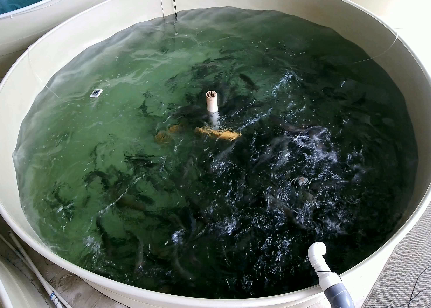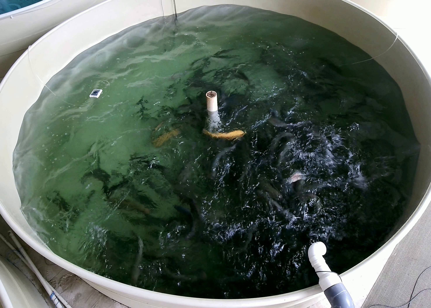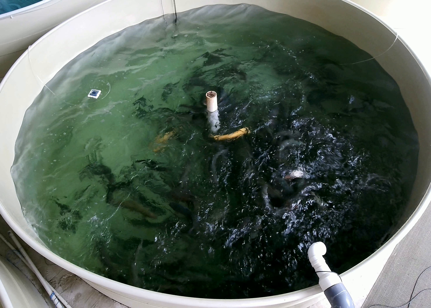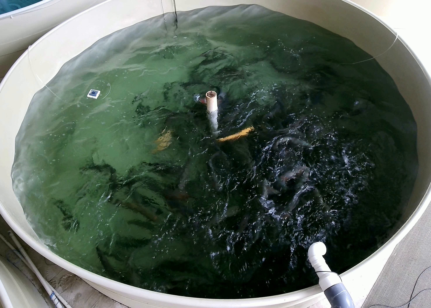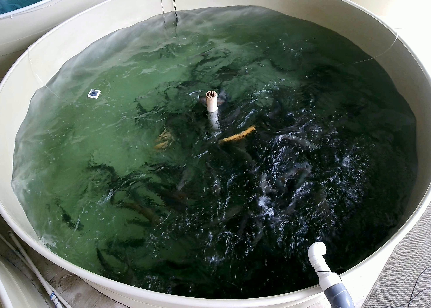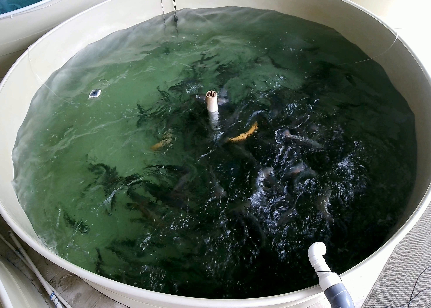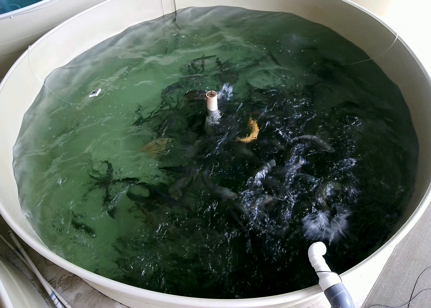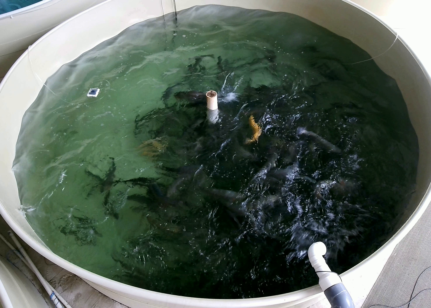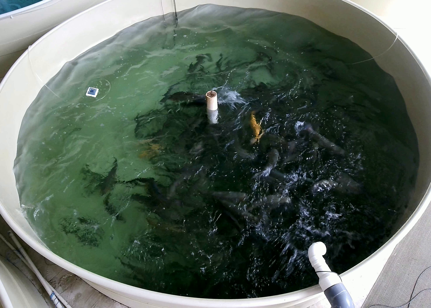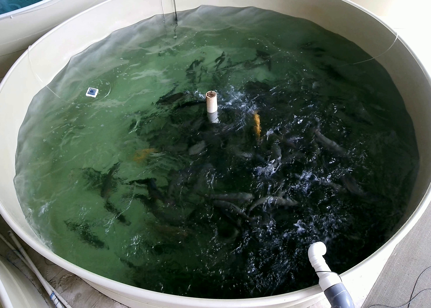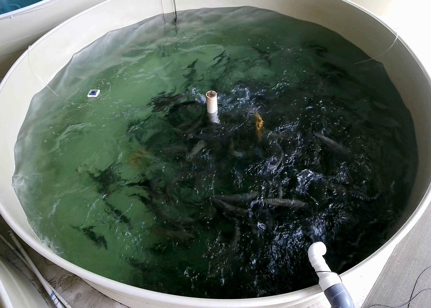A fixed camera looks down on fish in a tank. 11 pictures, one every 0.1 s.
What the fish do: Strong feeding.
